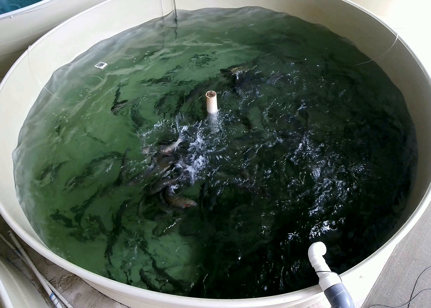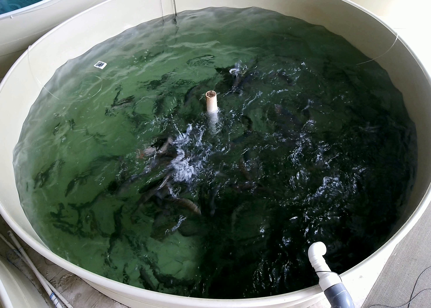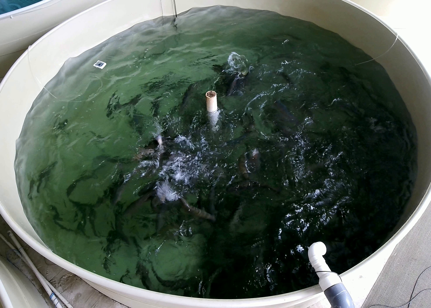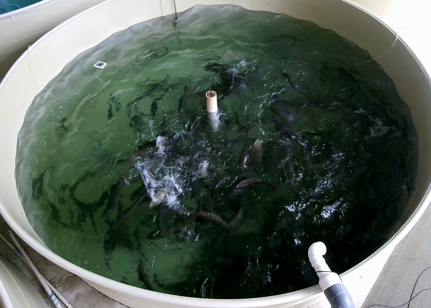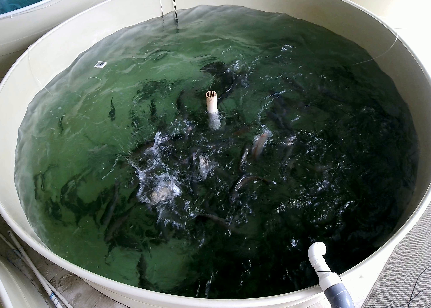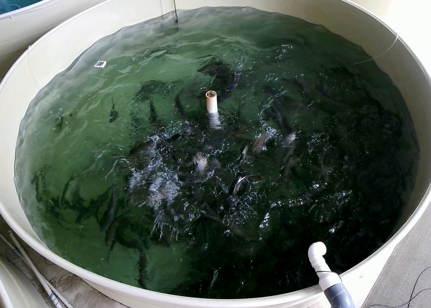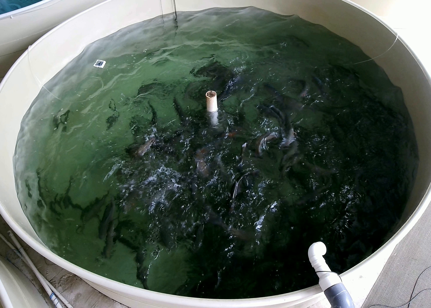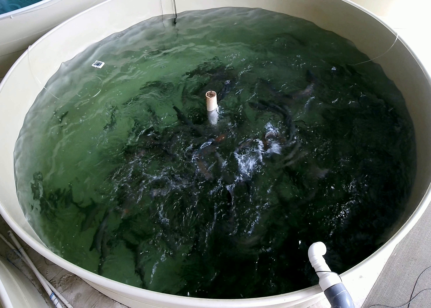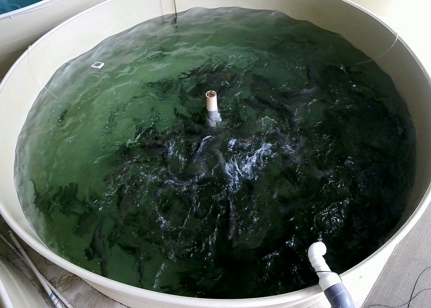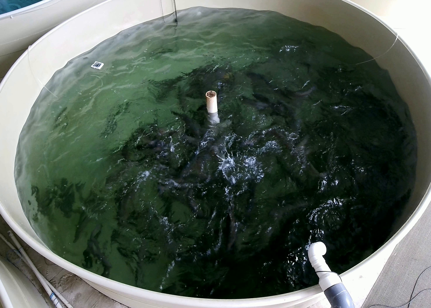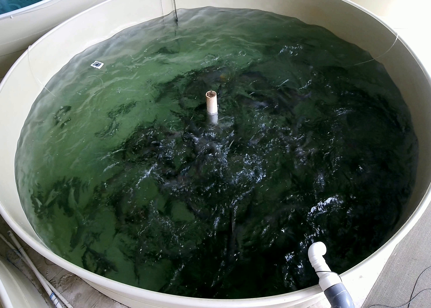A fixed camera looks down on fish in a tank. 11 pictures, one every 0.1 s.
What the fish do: Strong feeding.
